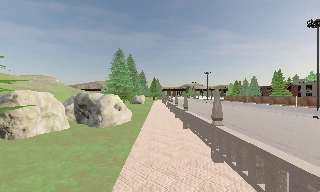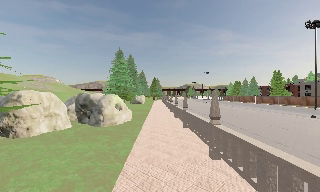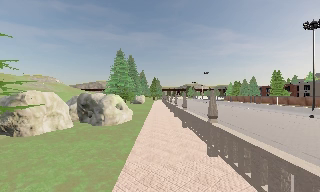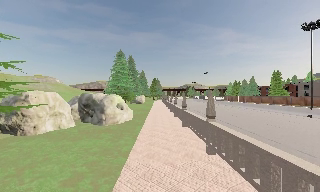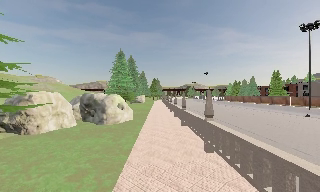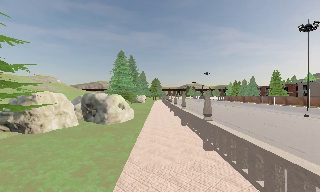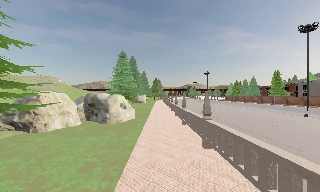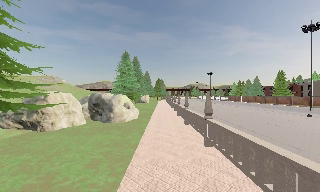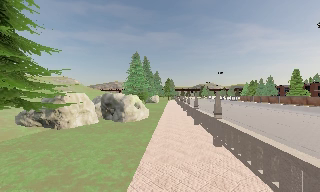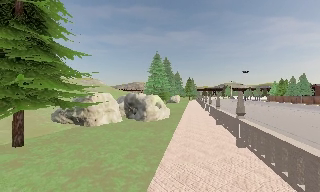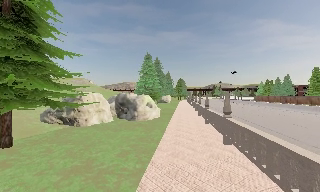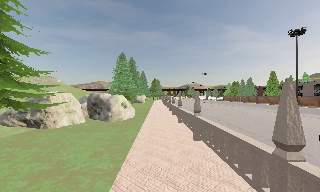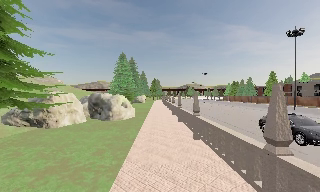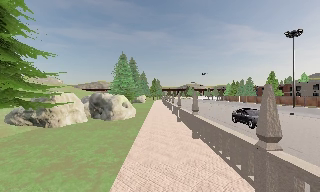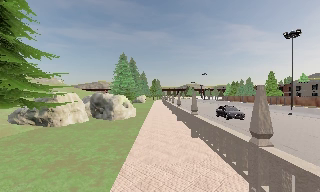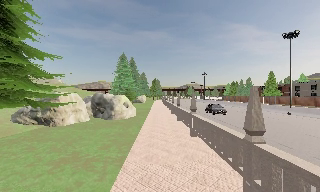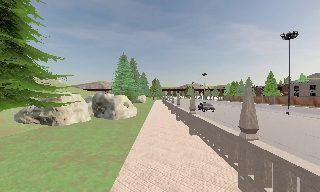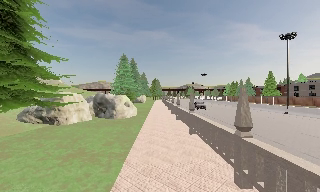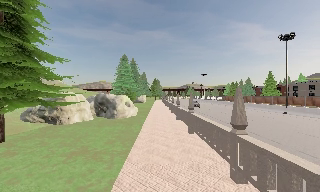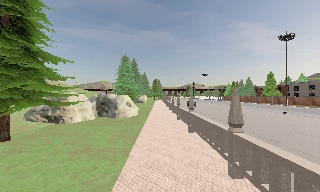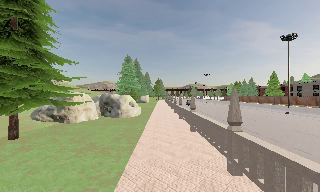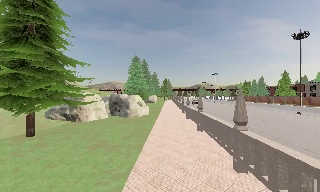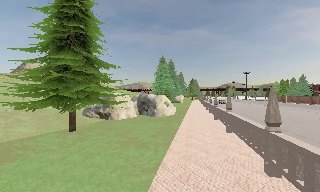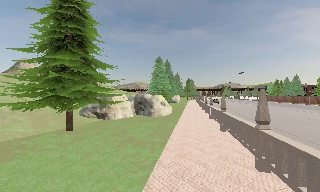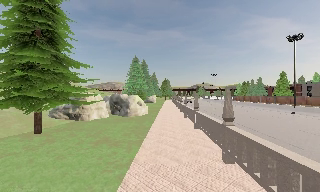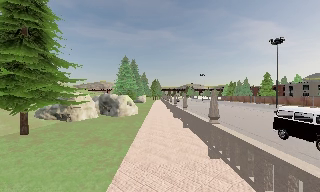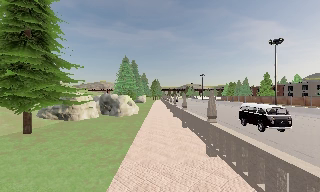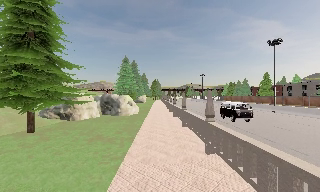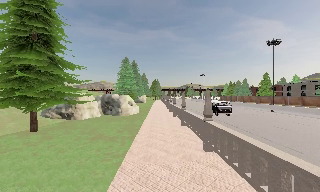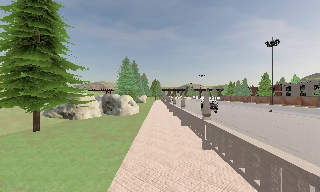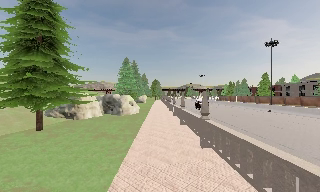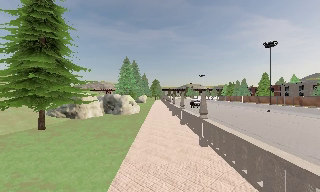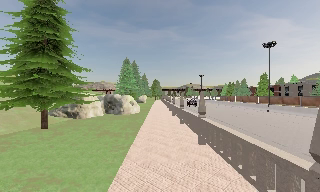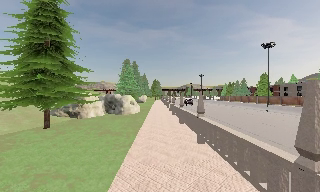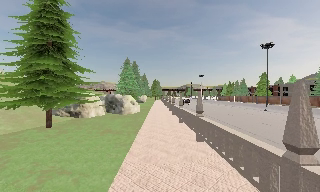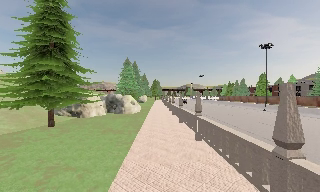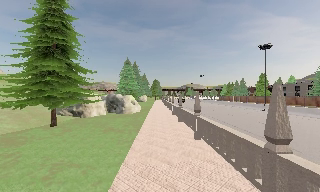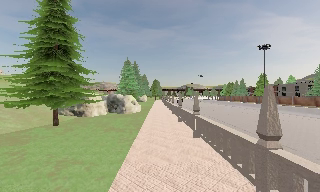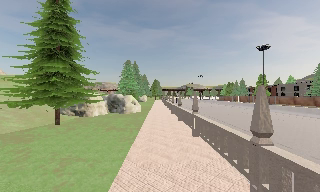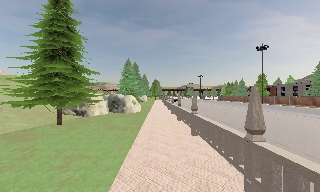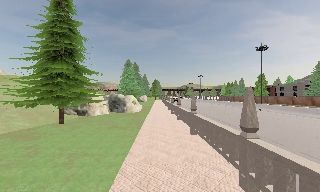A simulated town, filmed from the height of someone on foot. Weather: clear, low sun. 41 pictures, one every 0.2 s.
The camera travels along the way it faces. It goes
backward.
0.0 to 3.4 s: The camera travels backward, about 4.5 m, so what stands in front gets smaller.
3.4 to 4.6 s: The camera swings to its left by about 10 degrees, and the scene slides to the right. It travels backward, about 1.5 m, so what stands in front gets smaller.
4.6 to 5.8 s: The camera swings to its right by about 10 degrees, and the scene slides to the left. It travels backward, about 1.5 m, so what stands in front gets smaller.
5.8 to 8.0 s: The camera travels backward, about 3 m, so what stands in front gets smaller.
The film runs backward here.
